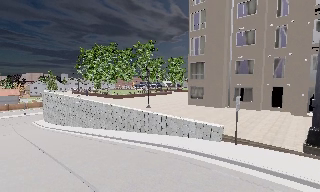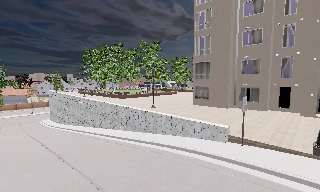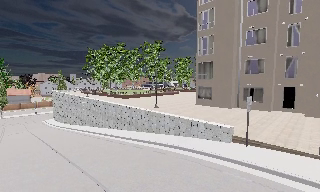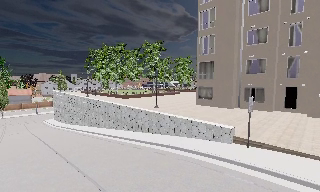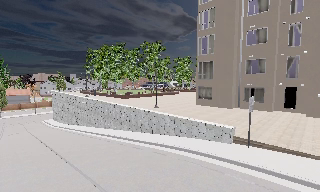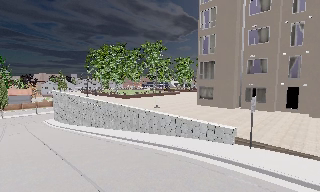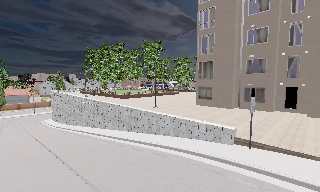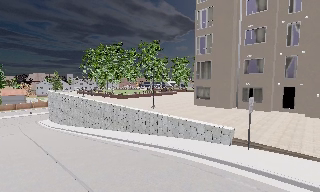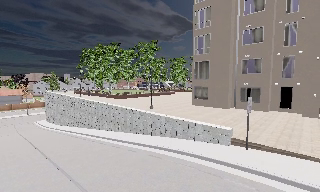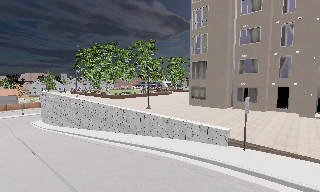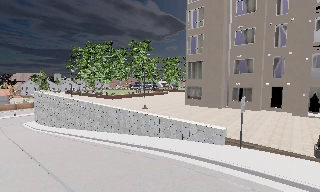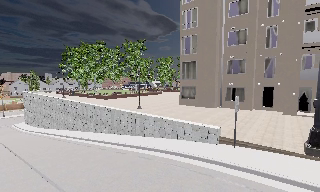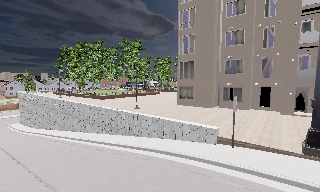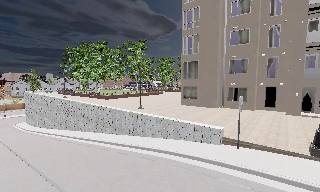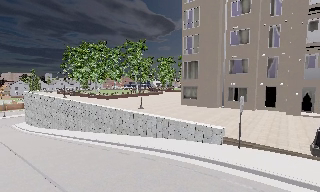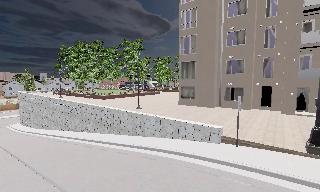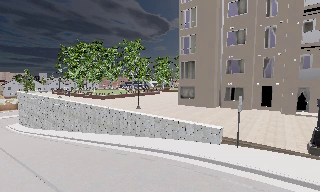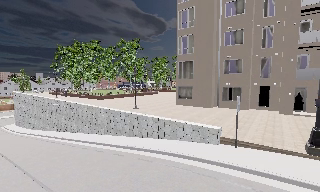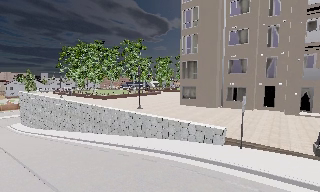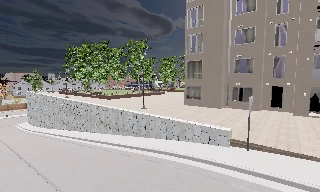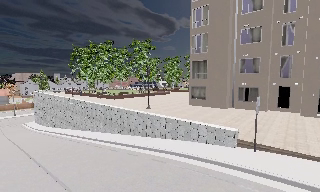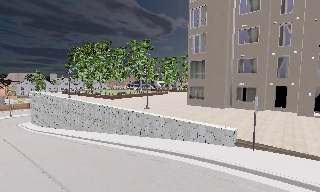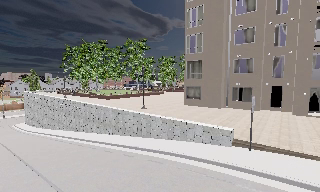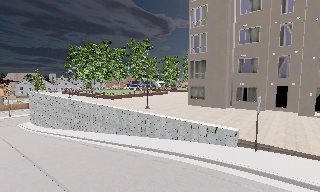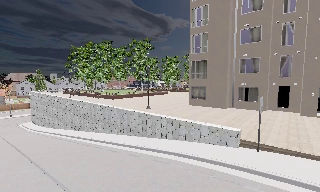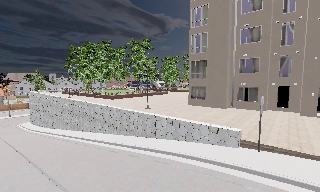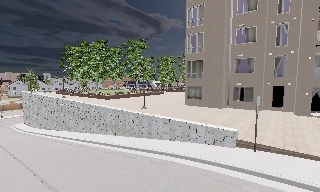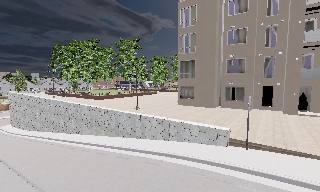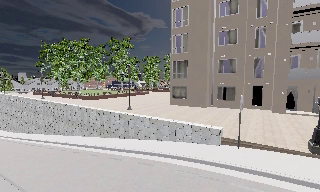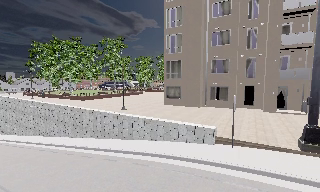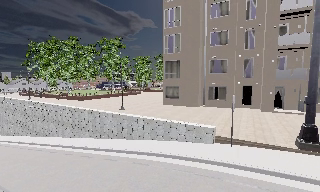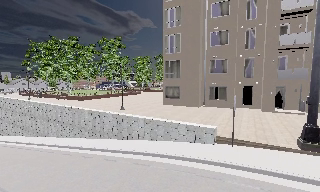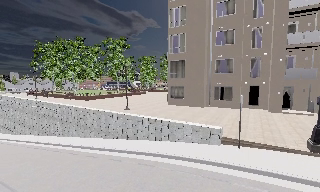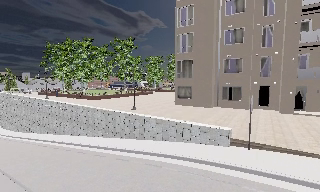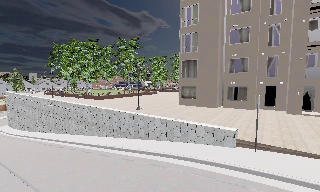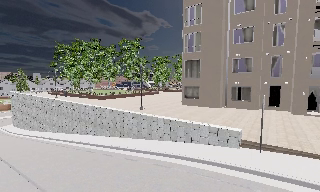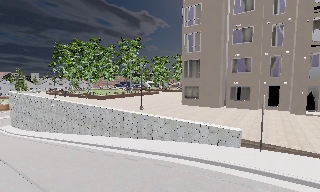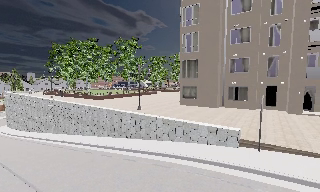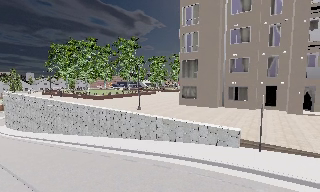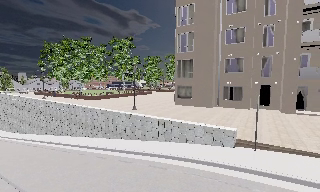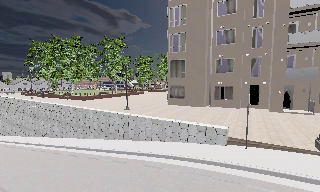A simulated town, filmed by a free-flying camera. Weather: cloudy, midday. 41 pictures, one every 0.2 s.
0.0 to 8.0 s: The camera pans to its right, which is clockwise from overhead, by about 15 degrees. It travels to its left and forward, about 2.5 m.
The film runs forward here.
